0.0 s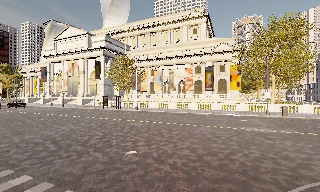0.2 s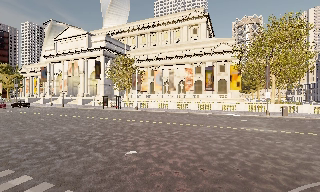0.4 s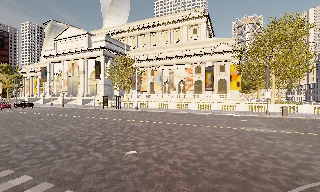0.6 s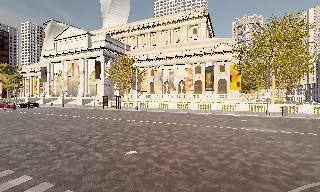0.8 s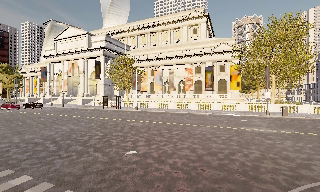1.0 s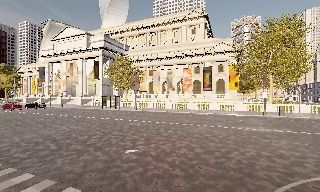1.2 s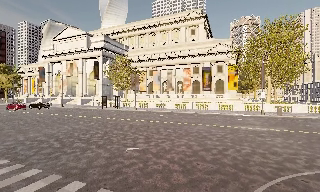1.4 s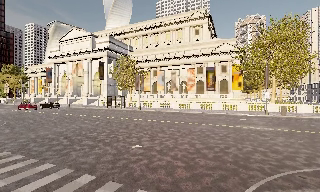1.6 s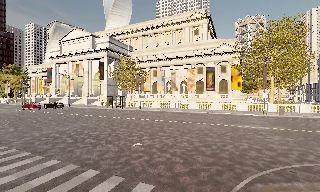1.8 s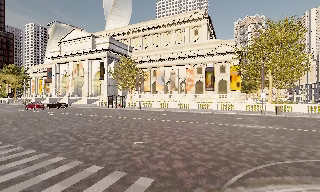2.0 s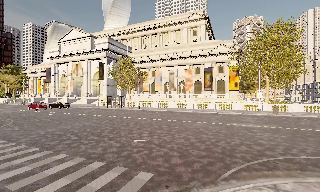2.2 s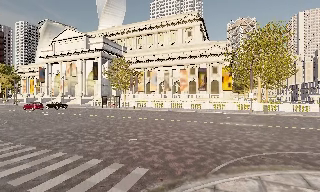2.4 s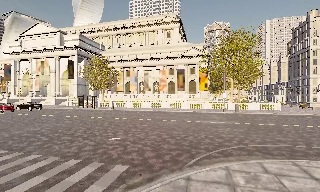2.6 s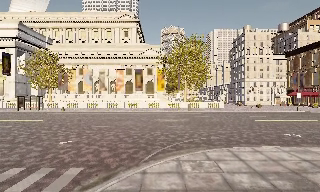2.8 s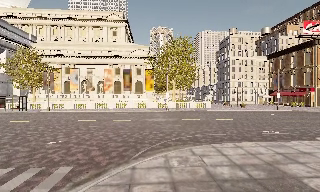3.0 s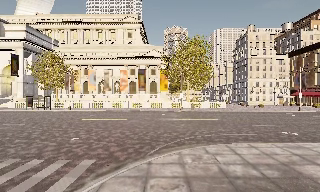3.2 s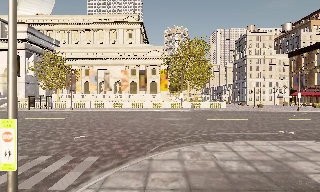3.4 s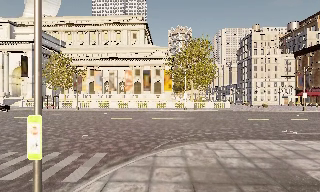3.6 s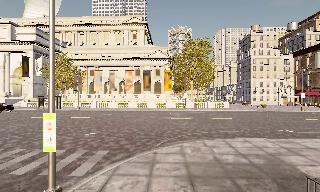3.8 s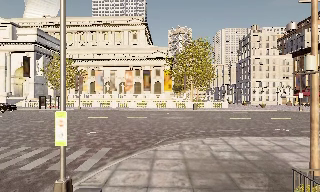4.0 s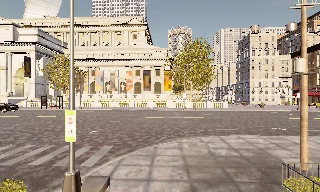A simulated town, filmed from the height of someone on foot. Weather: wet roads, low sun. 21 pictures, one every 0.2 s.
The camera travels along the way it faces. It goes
backward.
0.0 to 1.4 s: The camera travels backward, about 1 m, so what stands in front gets smaller. It gains speed.
1.4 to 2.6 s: The camera pans to its right, which is clockwise from overhead, by about 25 degrees. It travels backward, about 2 m, so what stands in front gets smaller.
2.6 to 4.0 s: The camera travels backward, about 2.5 m, so what stands in front gets smaller.
The film runs backward here.
